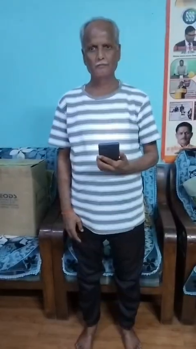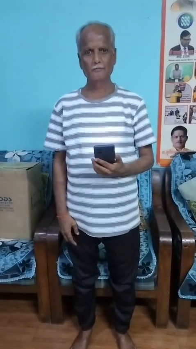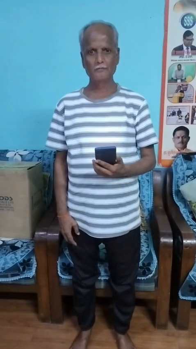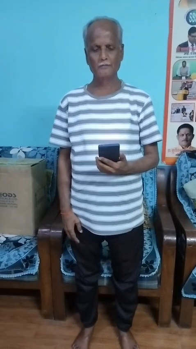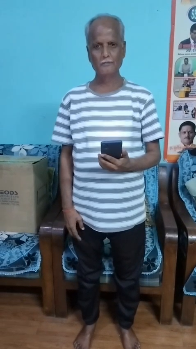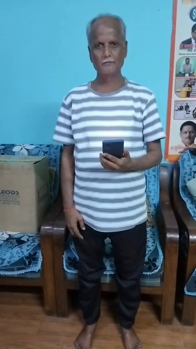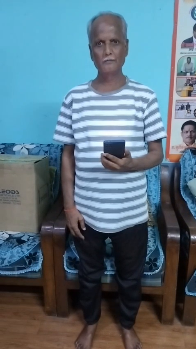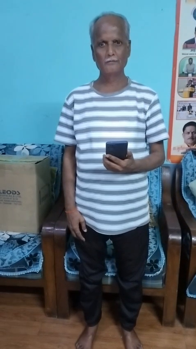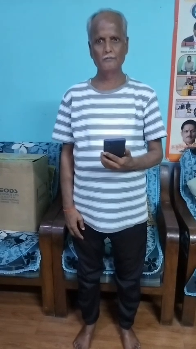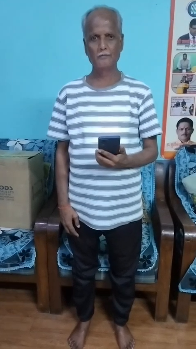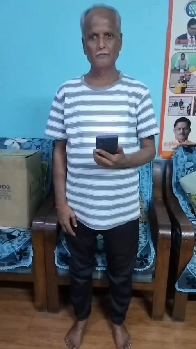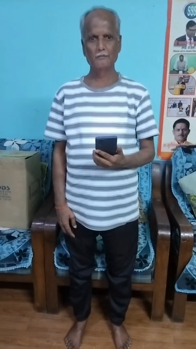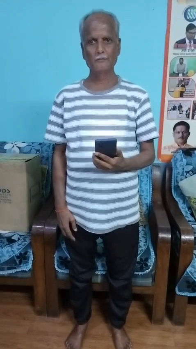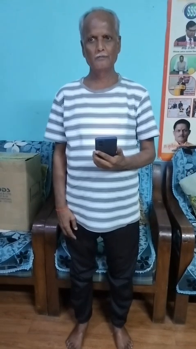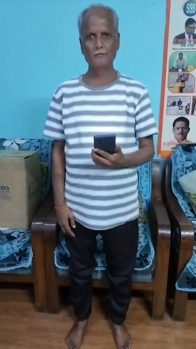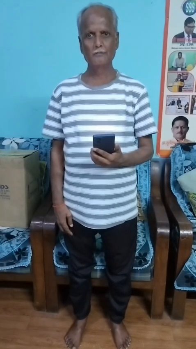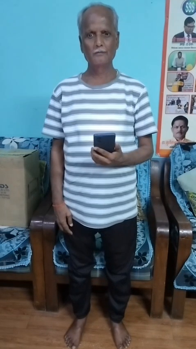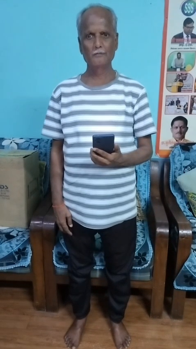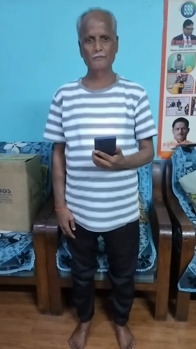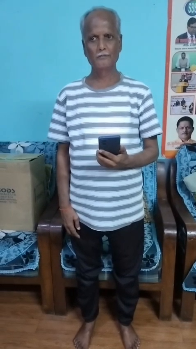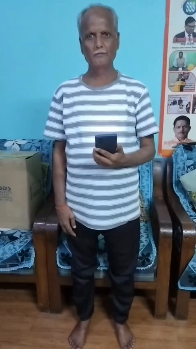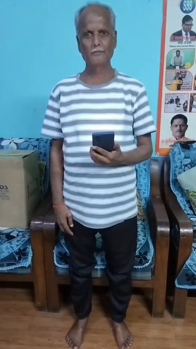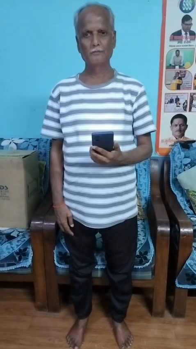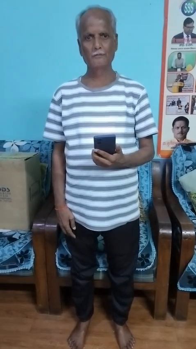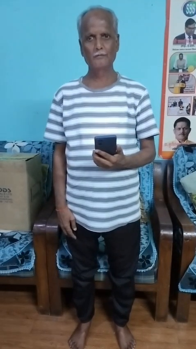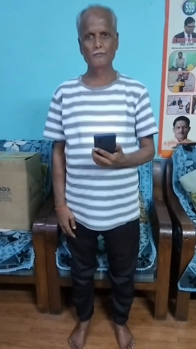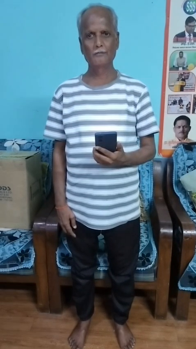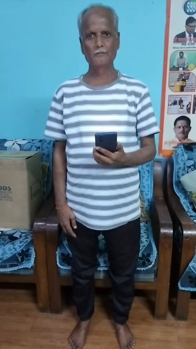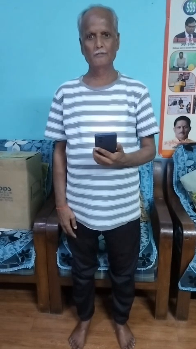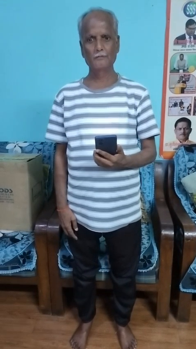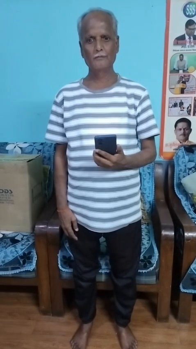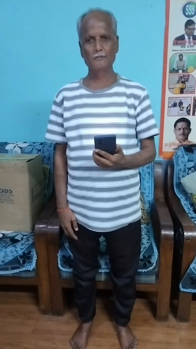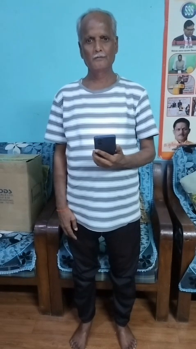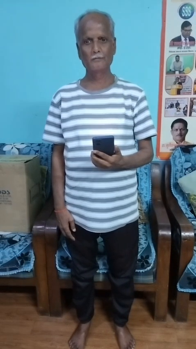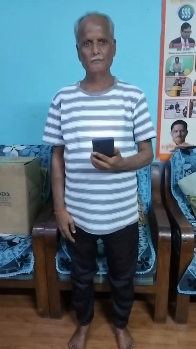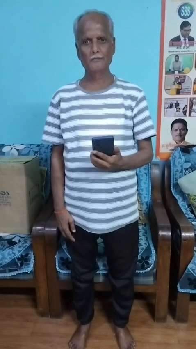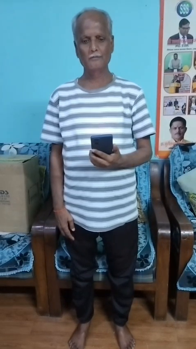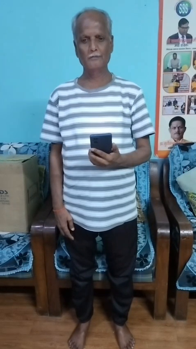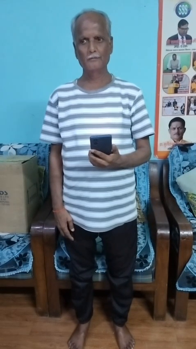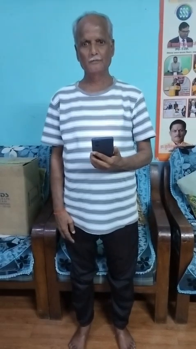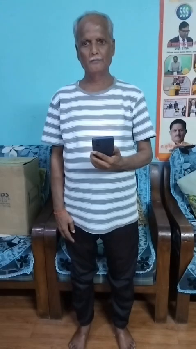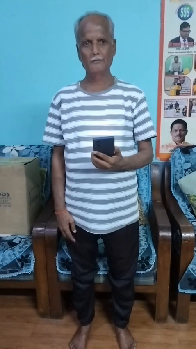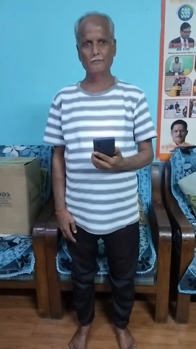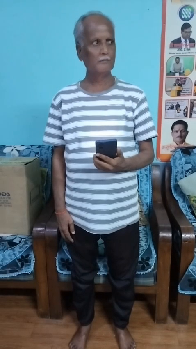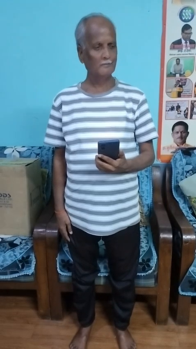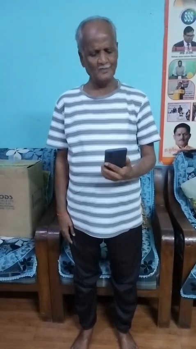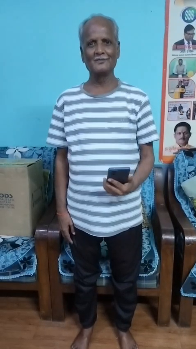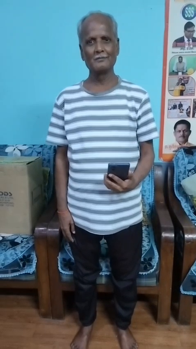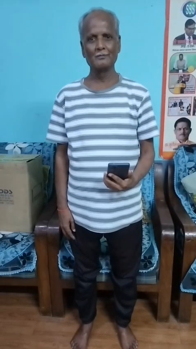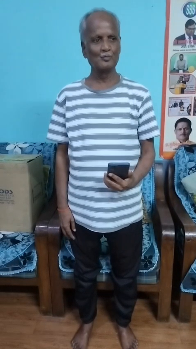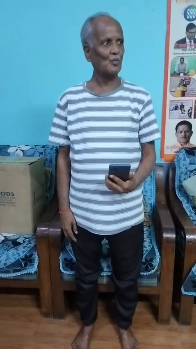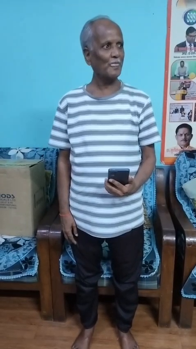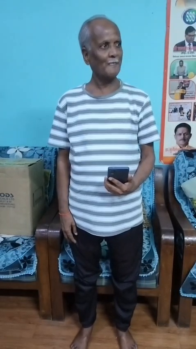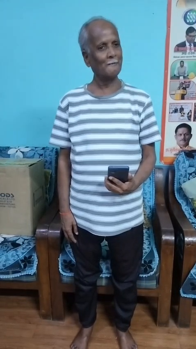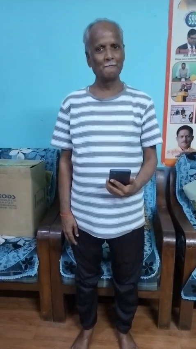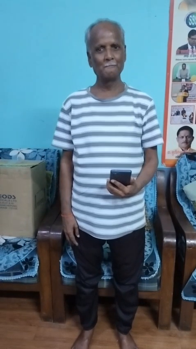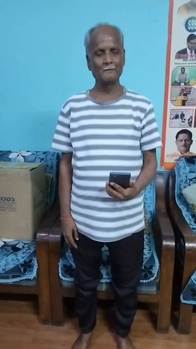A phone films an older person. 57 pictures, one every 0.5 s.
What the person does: Standing.
